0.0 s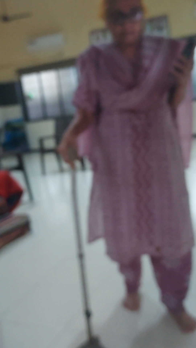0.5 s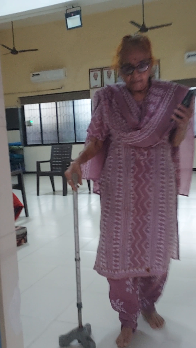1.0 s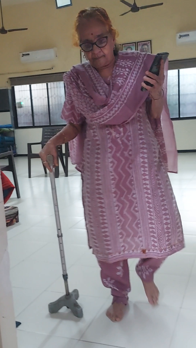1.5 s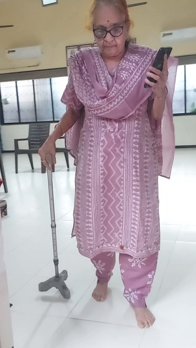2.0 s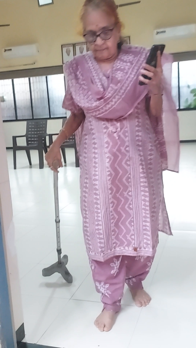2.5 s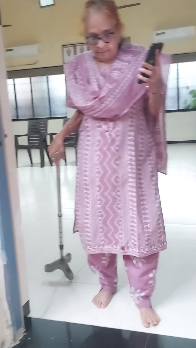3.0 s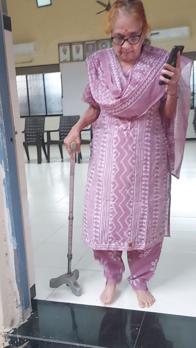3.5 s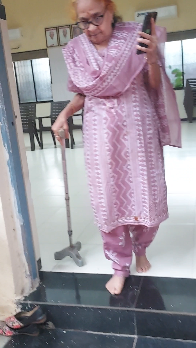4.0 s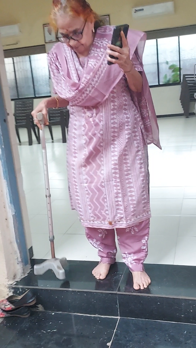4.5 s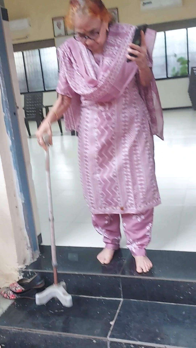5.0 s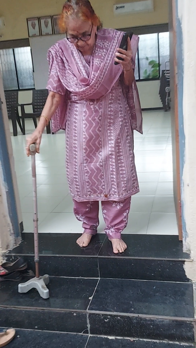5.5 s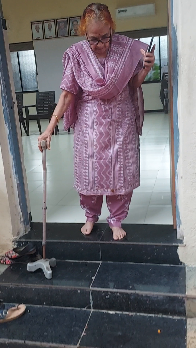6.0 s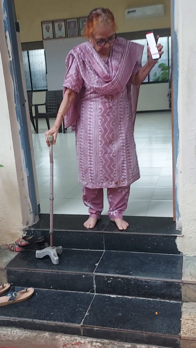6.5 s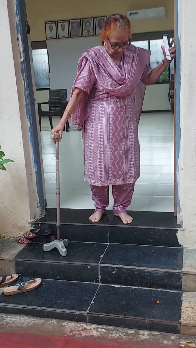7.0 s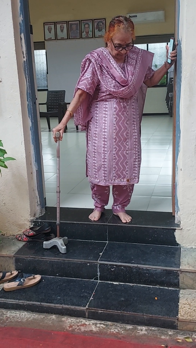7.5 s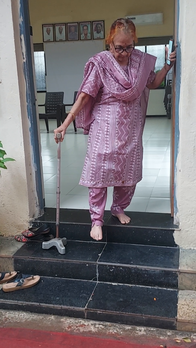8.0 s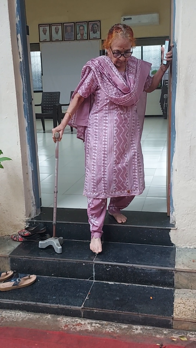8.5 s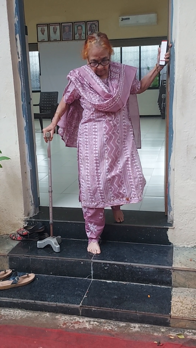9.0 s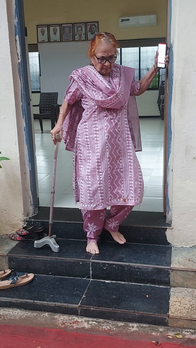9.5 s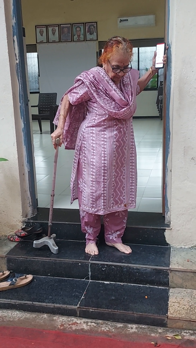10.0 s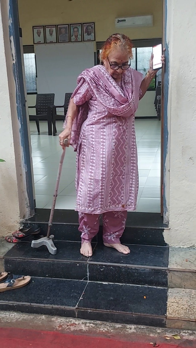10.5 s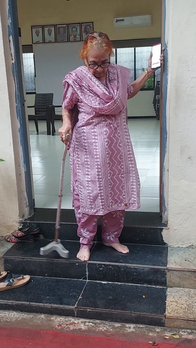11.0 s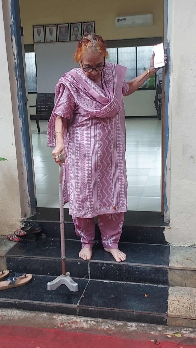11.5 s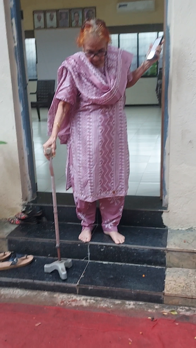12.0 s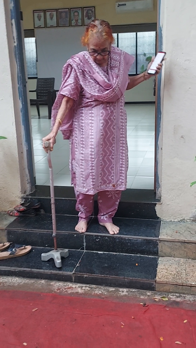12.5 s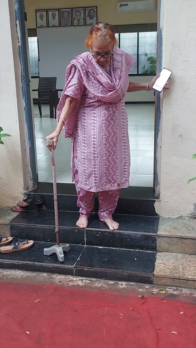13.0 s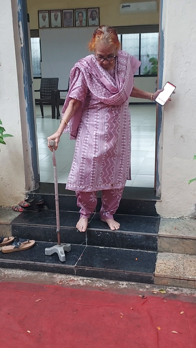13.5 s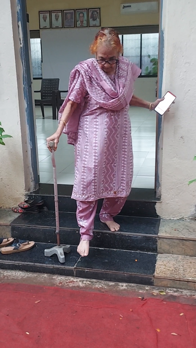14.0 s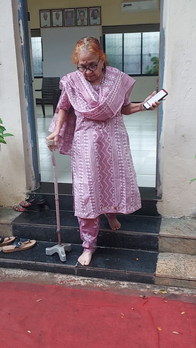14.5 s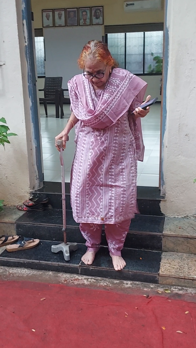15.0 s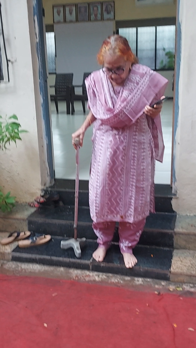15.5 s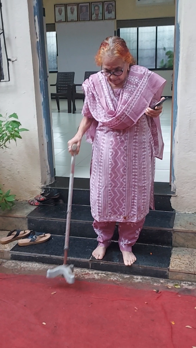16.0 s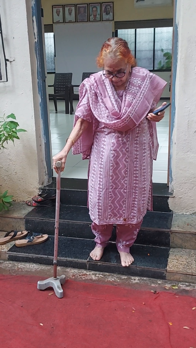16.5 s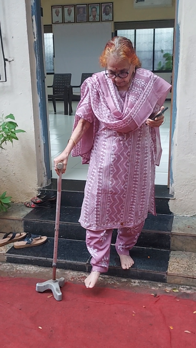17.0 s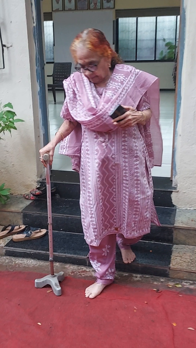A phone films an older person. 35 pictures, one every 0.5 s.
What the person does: Going down stairs.
